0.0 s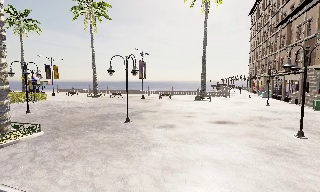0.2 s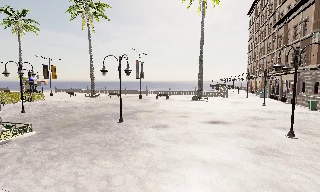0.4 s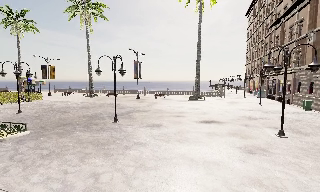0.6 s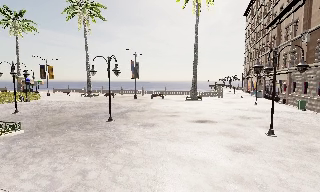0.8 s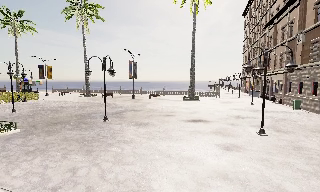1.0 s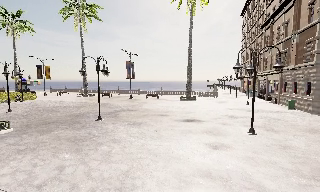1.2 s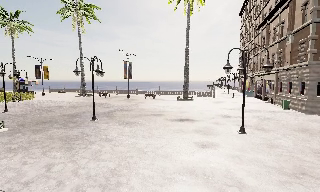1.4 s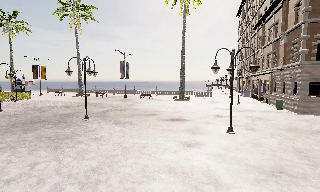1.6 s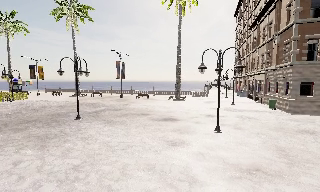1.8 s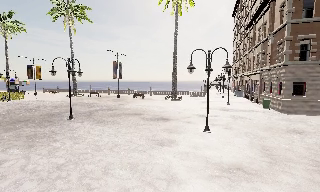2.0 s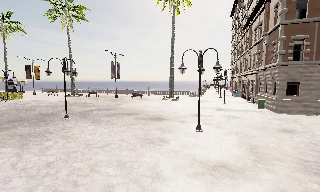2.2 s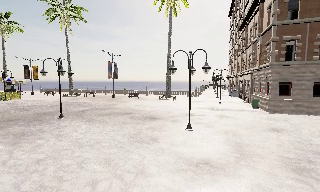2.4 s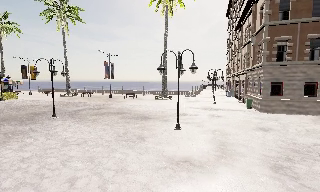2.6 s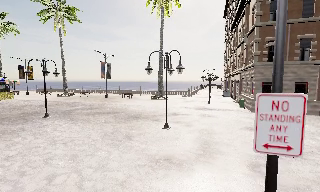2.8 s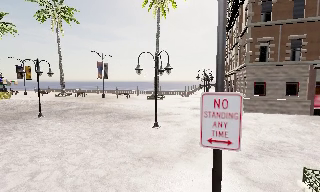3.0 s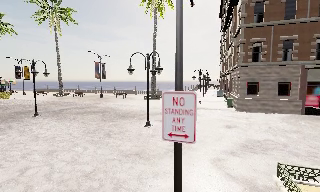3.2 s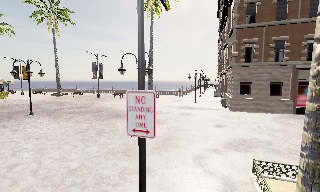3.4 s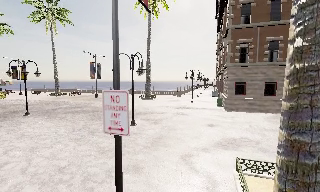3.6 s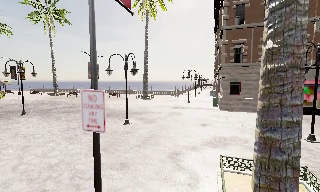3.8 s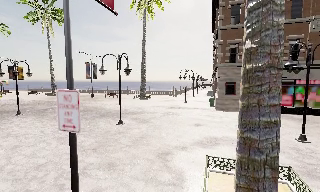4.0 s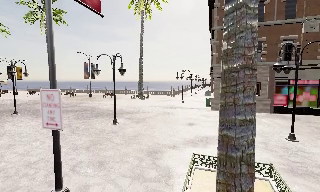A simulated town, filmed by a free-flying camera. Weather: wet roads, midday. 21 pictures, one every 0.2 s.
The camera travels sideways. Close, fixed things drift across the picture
to the left.
0.0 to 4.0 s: The camera travels to its right, about 11 m, so close, fixed things drift to the left.
The film runs backward here.
